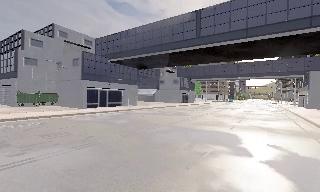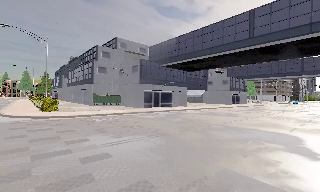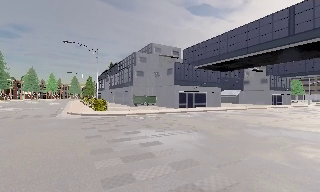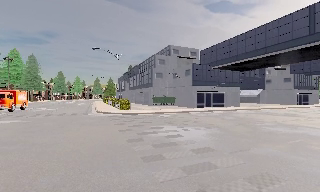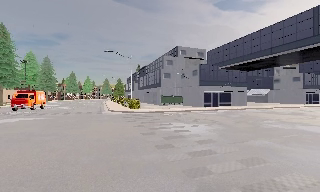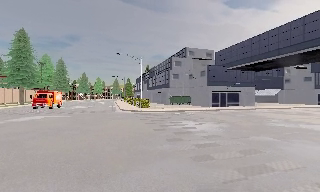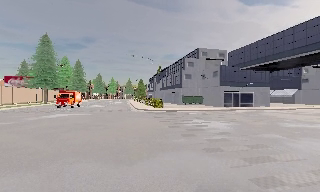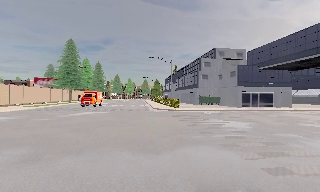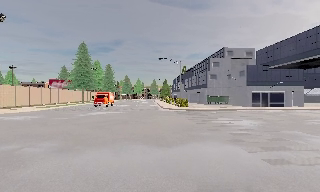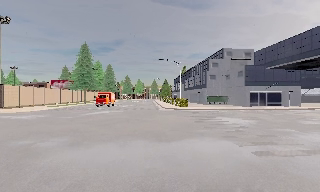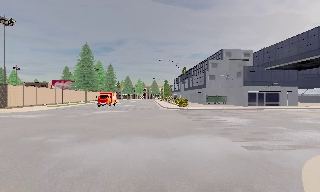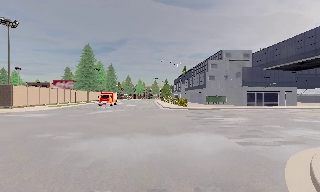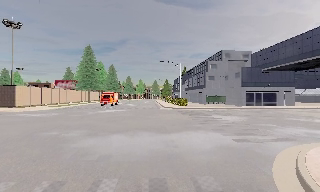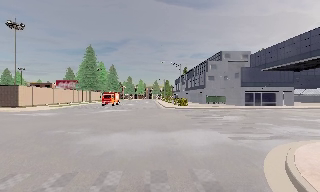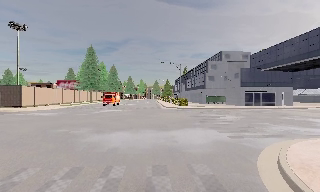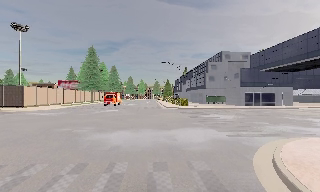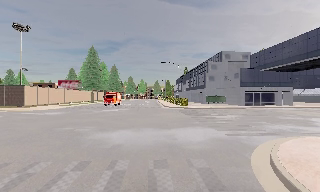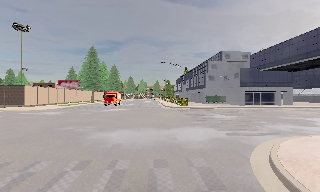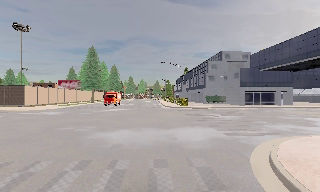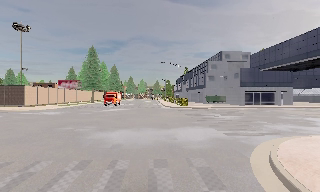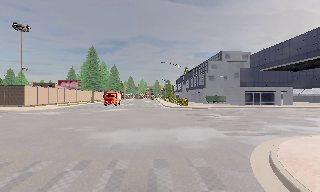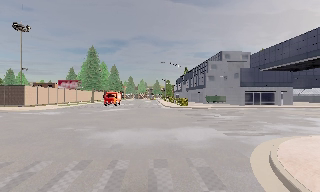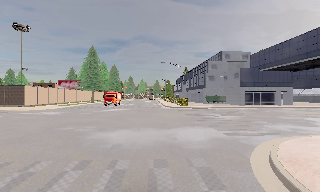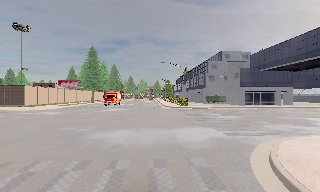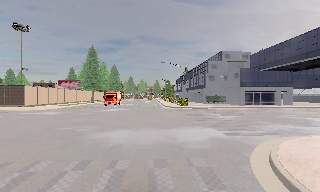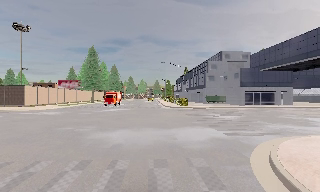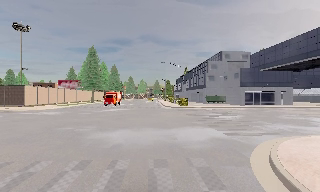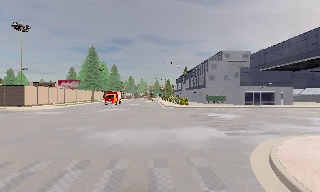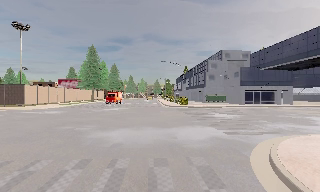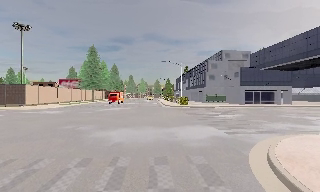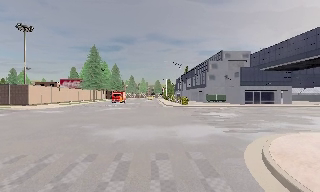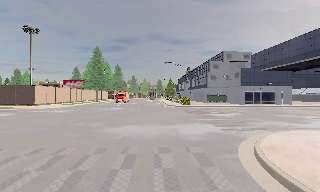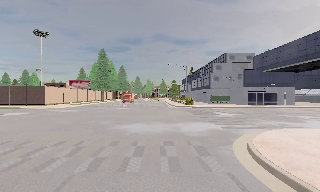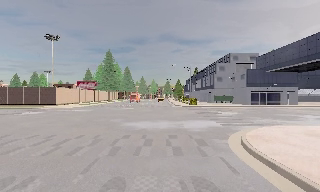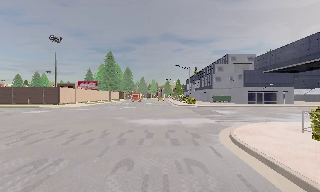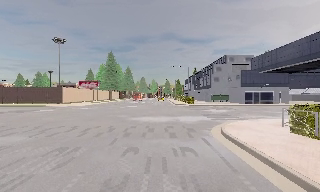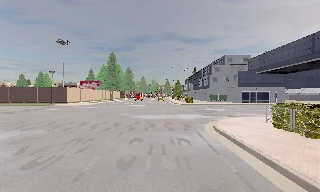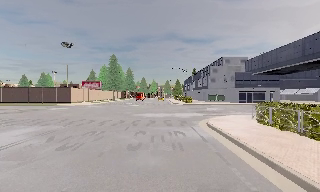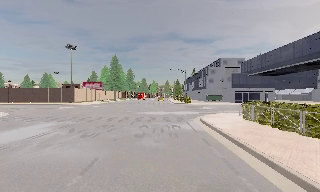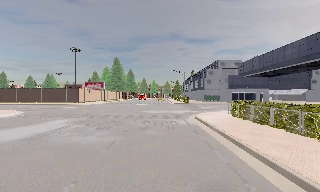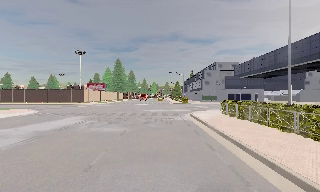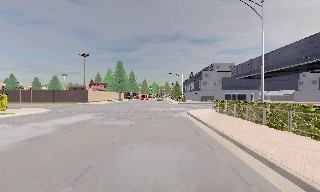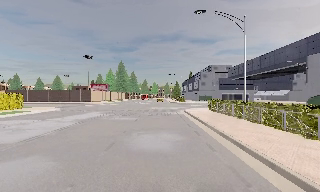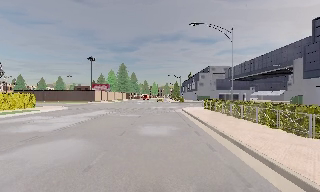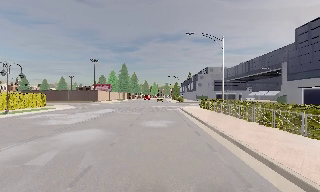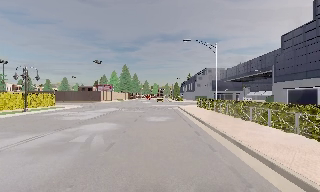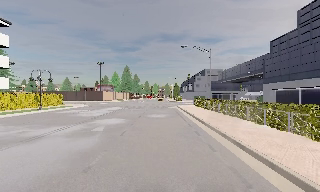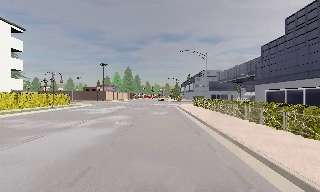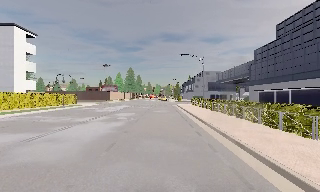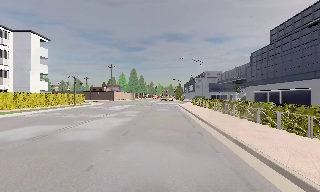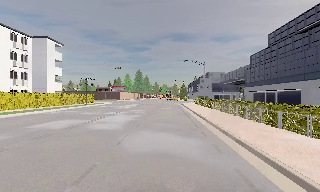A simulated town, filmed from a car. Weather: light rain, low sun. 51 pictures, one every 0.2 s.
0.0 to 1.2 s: The camera pans to its left, which is counterclockwise from overhead, by about 45 degrees. It travels backward, about 7 m.
1.2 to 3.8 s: The camera travels backward, about 4.5 m, so what stands in front gets smaller. It loses speed.
3.8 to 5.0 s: The camera keeps its place and its aim.
5.0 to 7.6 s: The camera travels backward, about 9 m, so what stands in front gets smaller. It gains speed.
7.6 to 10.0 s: The camera travels backward, about 25 m, so what stands in front gets smaller.
The film runs backward here.
